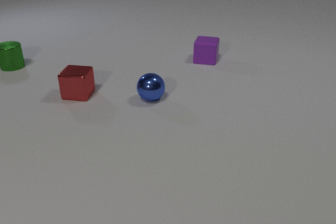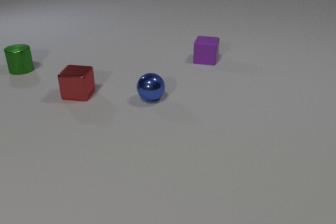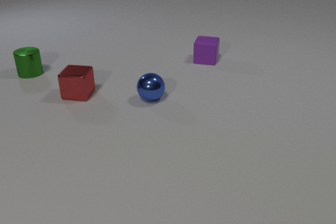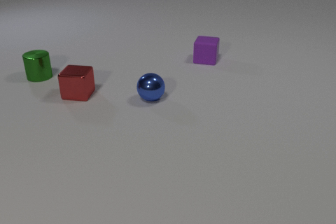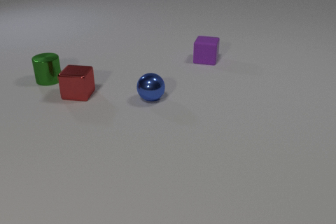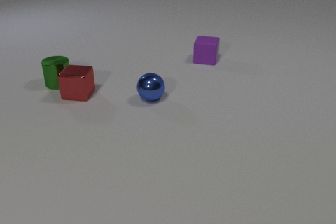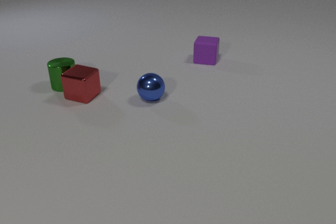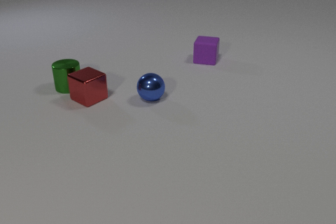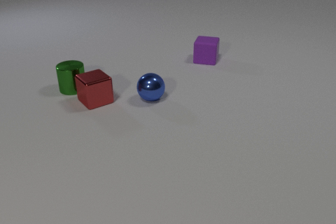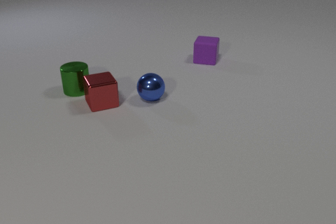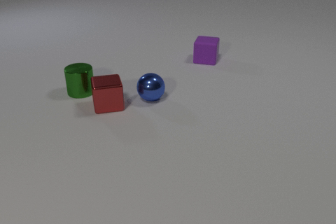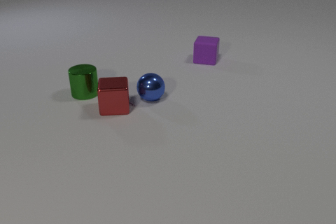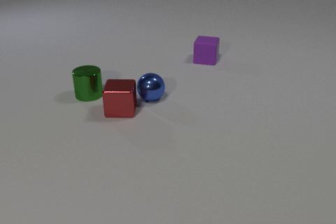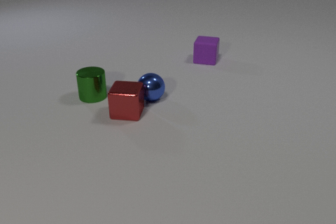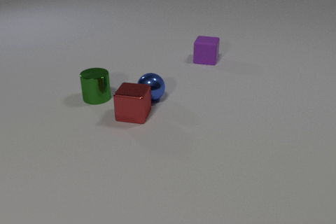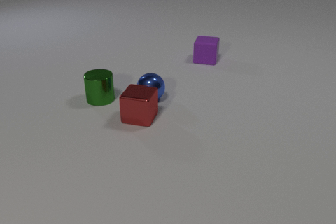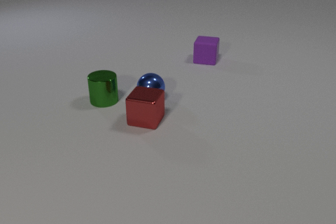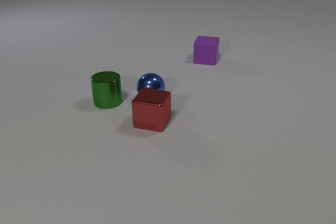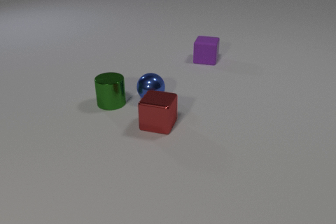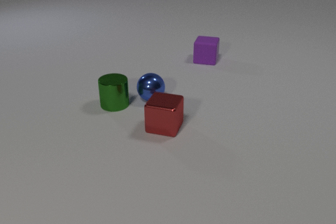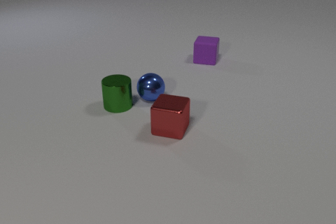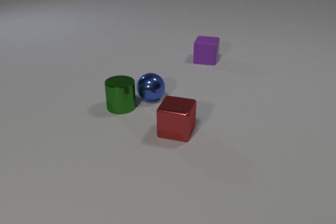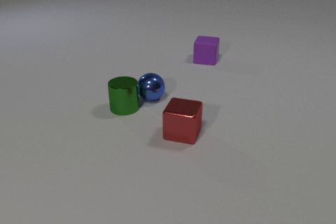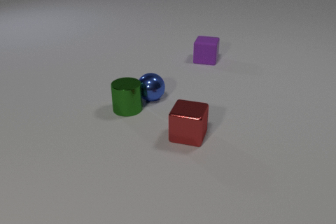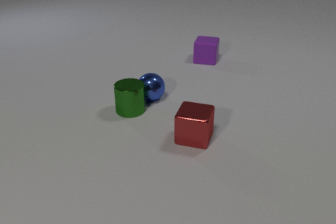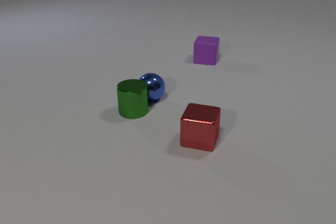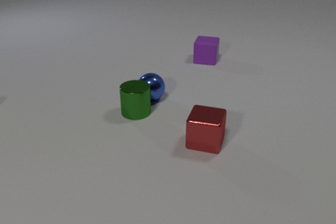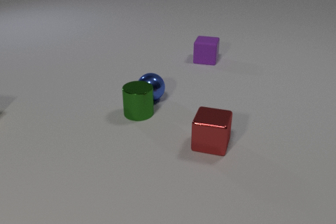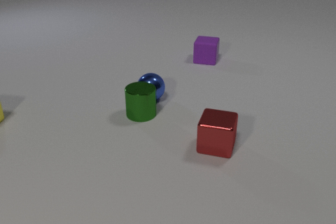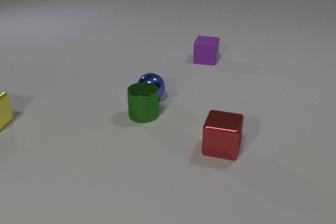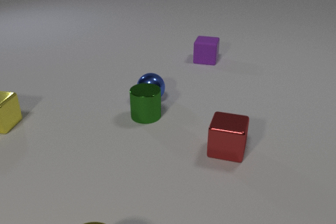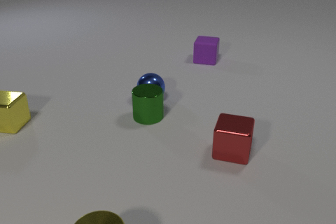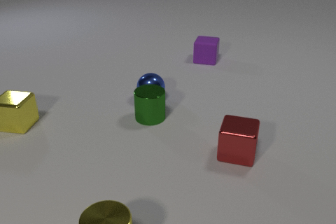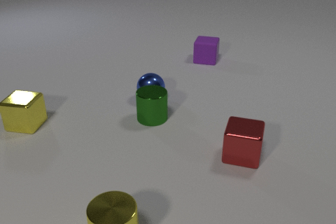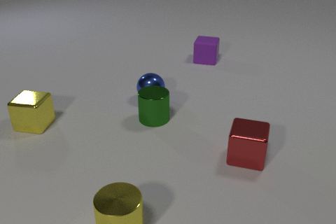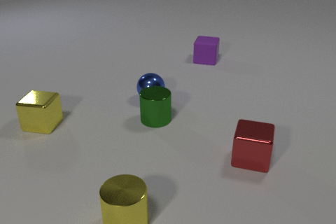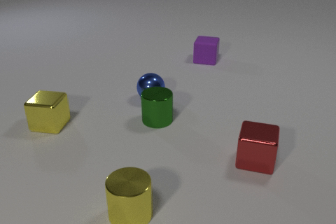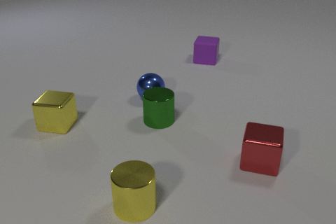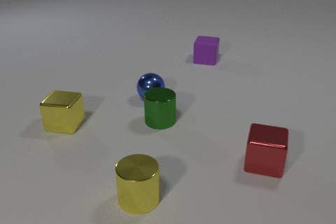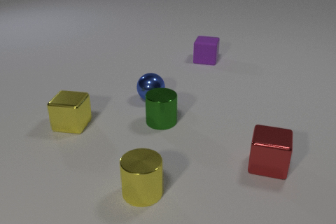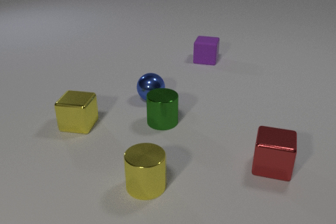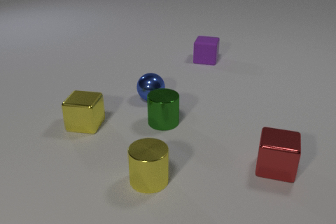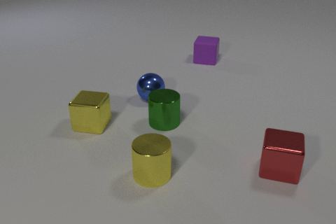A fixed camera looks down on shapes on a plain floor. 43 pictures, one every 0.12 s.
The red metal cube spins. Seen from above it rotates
clockwise.
The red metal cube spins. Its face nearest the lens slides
to the left.
0.00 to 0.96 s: The green metal cylinder slides toward the camera and to the right. The red metal cube slides toward the camera and to the right, spins clockwise seen from above by about 45 degrees, its near face sliding to the left. The green metal cylinder and the red metal cube collide.
0.96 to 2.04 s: The green metal cylinder slides toward the camera and to the right. The red metal cube slides to the right and toward the camera, spins so that its near face slides to the left, clockwise seen from above.
2.04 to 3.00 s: The green metal cylinder slides to the right and toward the camera. The red metal cube slides to the right and toward the camera.
3.00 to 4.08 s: The green metal cylinder slides to the right and toward the camera. The red metal cube slides to the right and toward the camera. The yellow metal cube comes in at the left edge, slides to the right and toward the camera. The yellow metal cylinder comes in at the bottom edge, slides away from the camera and to the right.
4.08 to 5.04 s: The green metal cylinder slides to the right and toward the camera. The red metal cube slides to the right. The yellow metal cube slides to the right. The yellow metal cylinder slides away from the camera and to the right.
How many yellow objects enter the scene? 2.
What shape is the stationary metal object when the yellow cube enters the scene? sphere.
Are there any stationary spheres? yes.
